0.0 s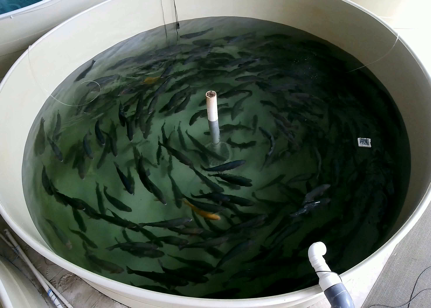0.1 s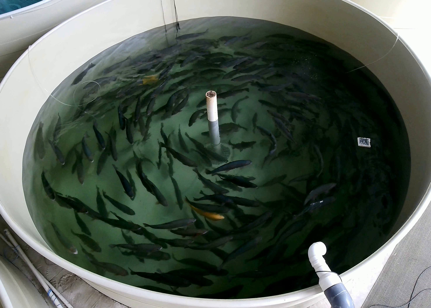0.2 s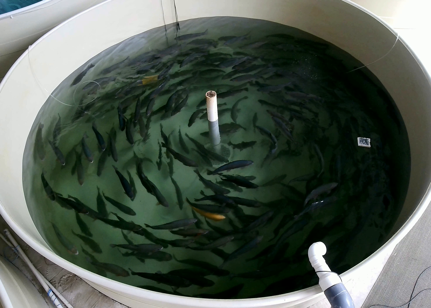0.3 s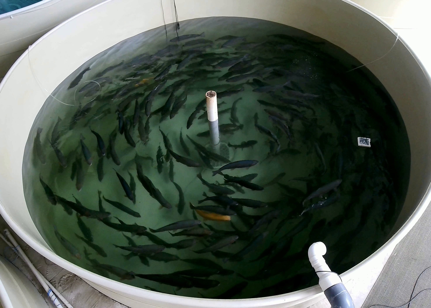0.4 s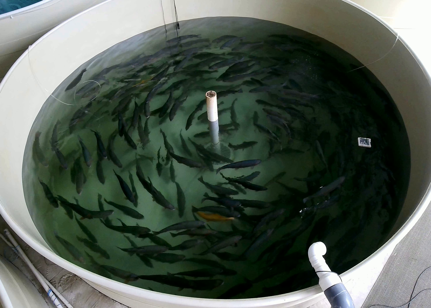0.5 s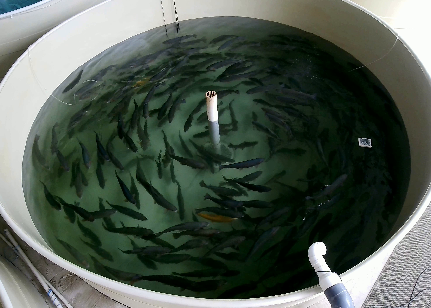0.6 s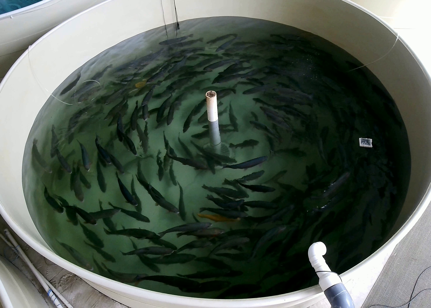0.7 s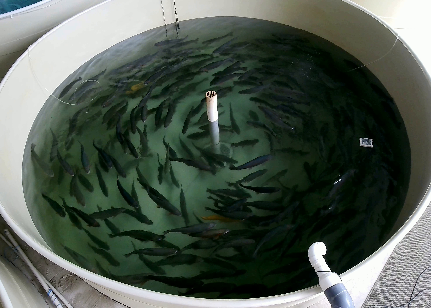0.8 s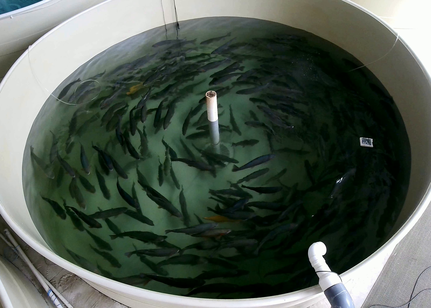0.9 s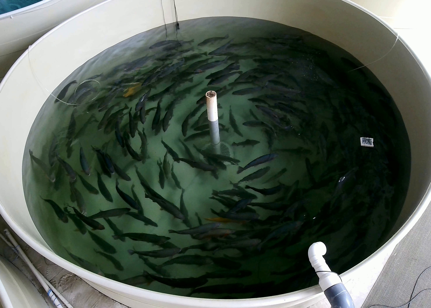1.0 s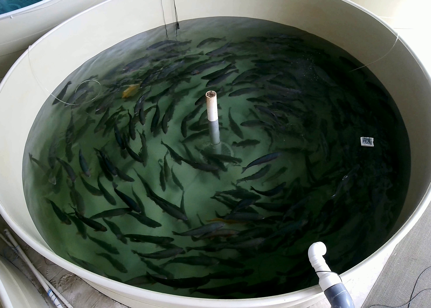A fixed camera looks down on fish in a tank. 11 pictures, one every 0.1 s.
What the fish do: Normal cruising.
